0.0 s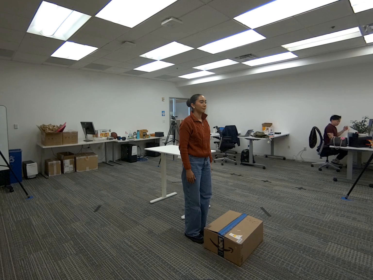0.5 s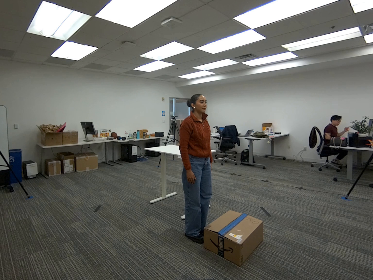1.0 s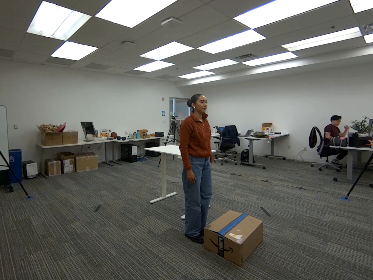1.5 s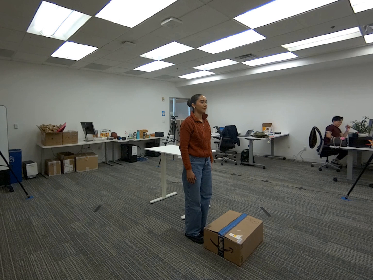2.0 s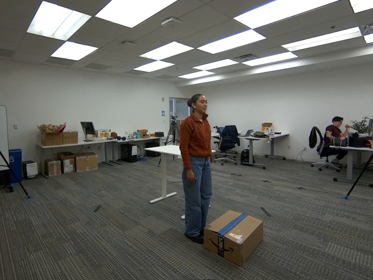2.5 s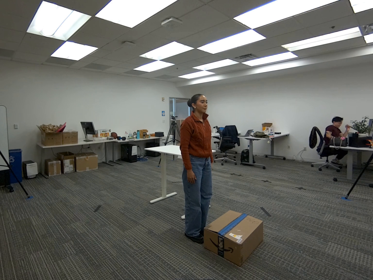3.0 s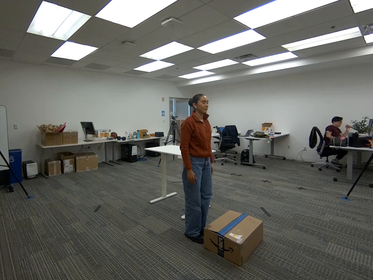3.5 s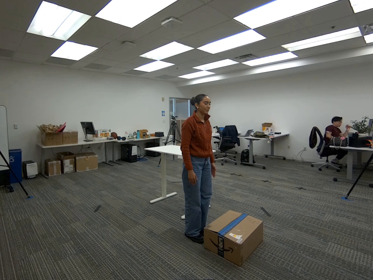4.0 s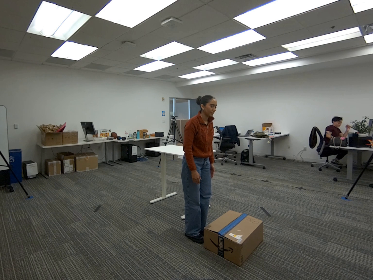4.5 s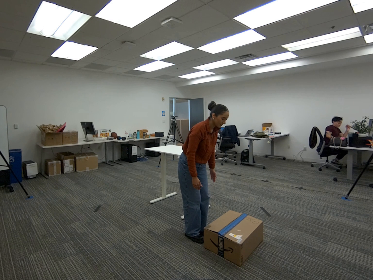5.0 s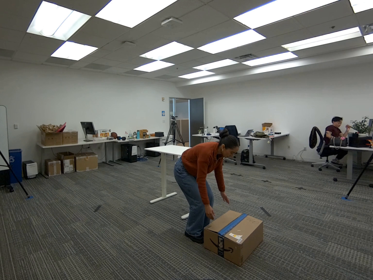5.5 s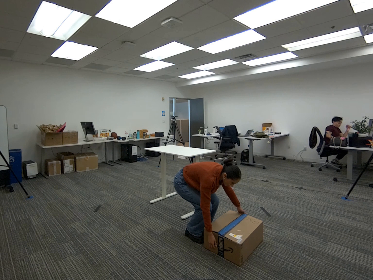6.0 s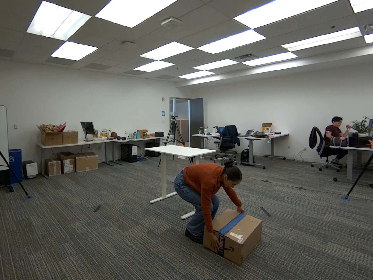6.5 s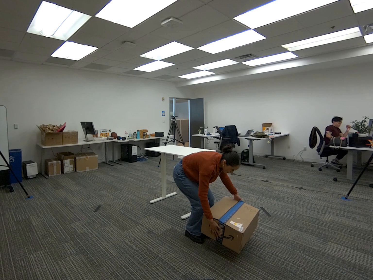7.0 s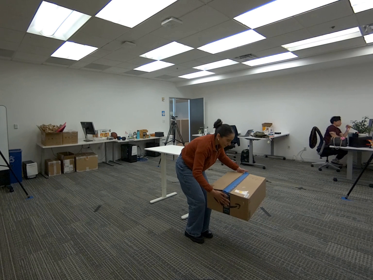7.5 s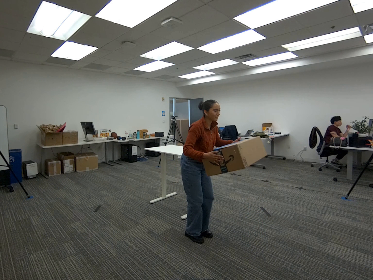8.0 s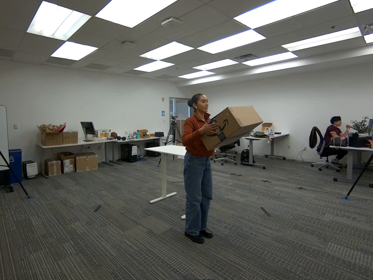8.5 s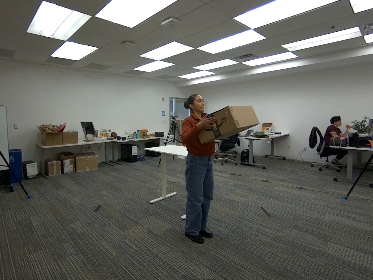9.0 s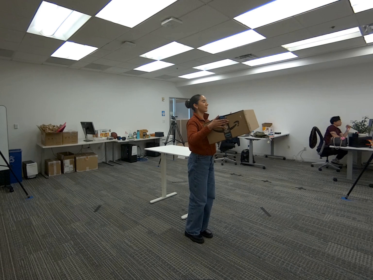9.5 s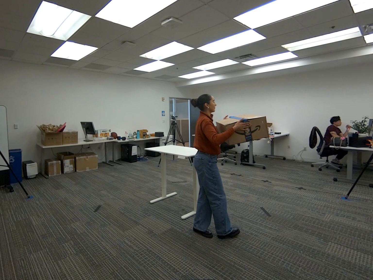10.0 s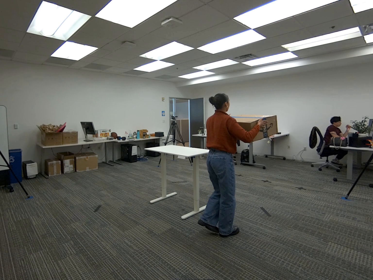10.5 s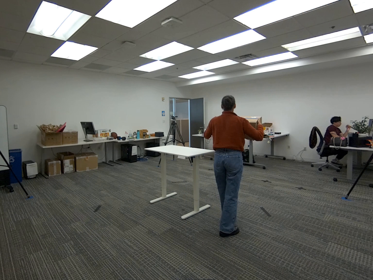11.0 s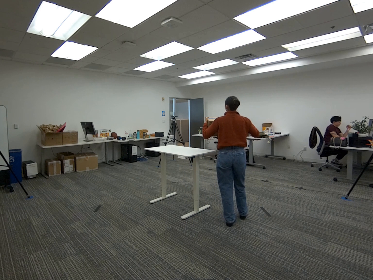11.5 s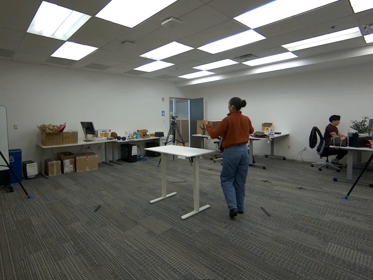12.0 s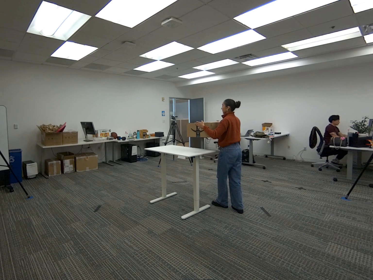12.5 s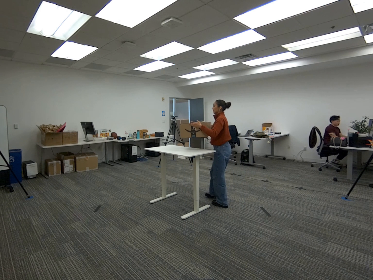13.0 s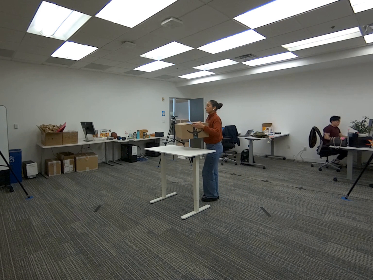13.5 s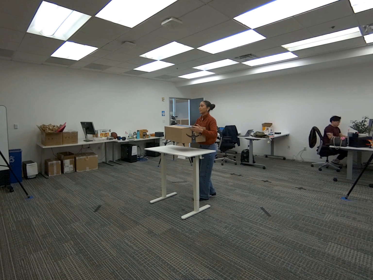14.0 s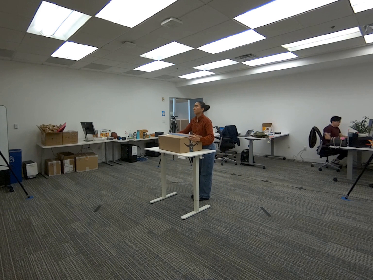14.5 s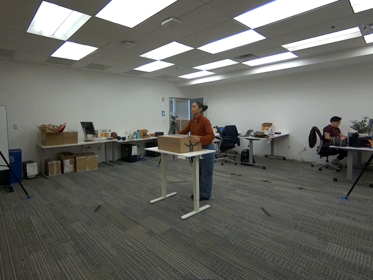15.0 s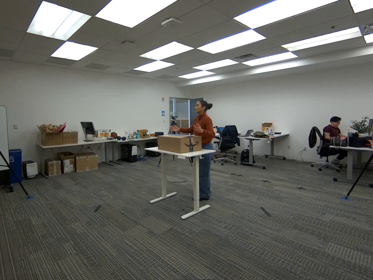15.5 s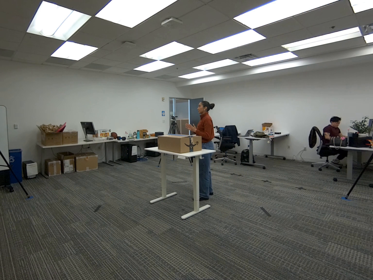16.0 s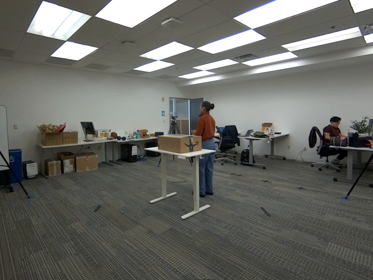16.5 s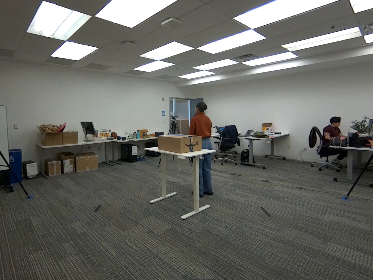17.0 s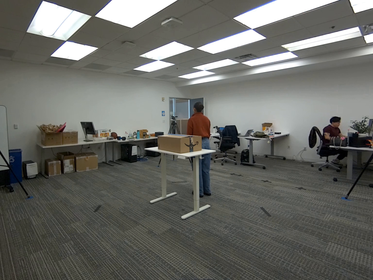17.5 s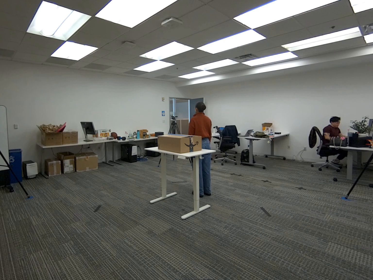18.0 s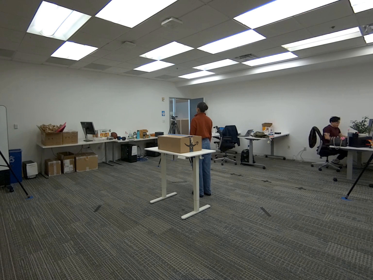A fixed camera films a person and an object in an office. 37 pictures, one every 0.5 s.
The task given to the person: Pick up the big brown cardboard box from the ground and place it on top of the white desk.
